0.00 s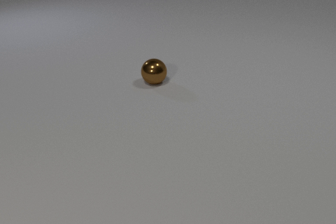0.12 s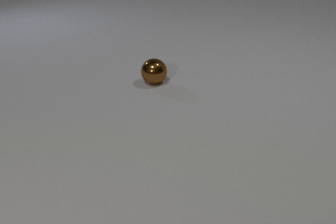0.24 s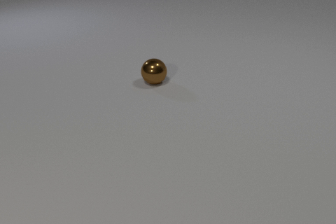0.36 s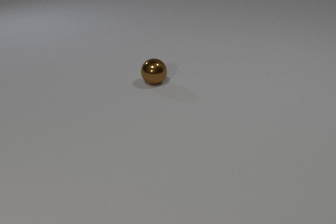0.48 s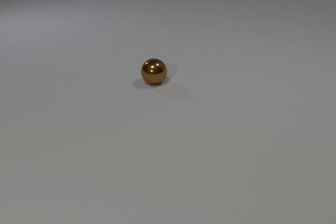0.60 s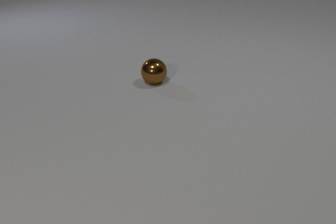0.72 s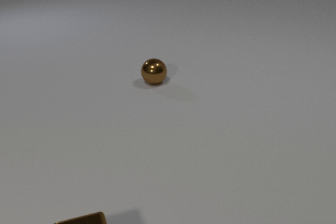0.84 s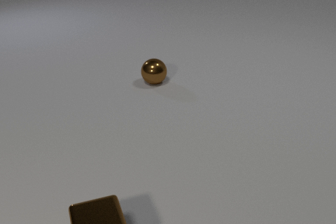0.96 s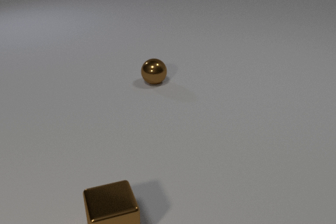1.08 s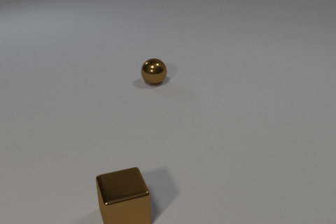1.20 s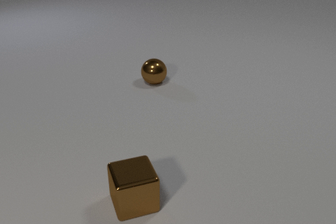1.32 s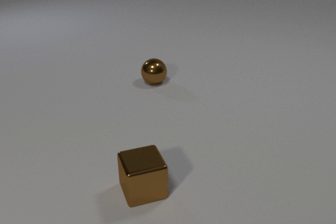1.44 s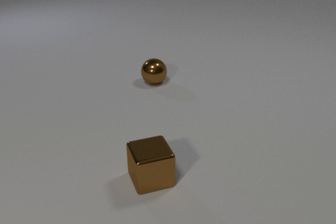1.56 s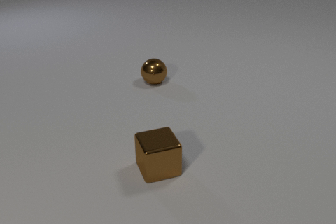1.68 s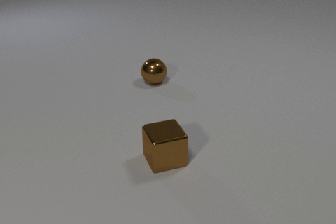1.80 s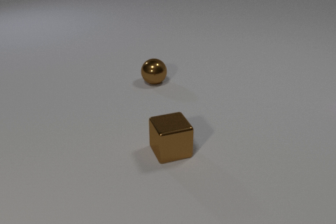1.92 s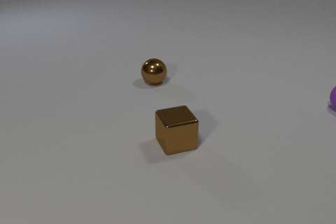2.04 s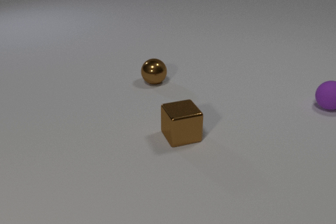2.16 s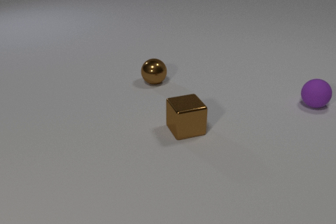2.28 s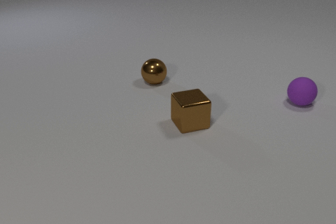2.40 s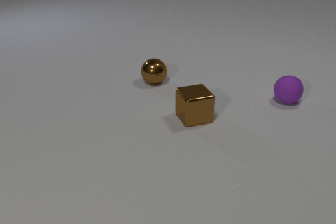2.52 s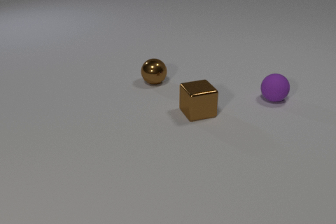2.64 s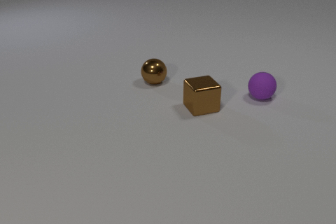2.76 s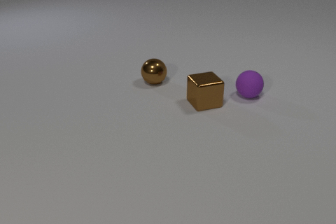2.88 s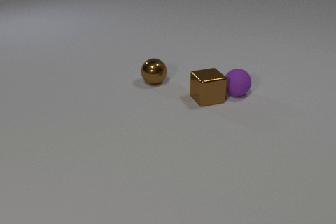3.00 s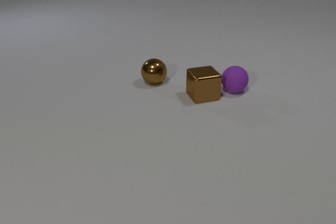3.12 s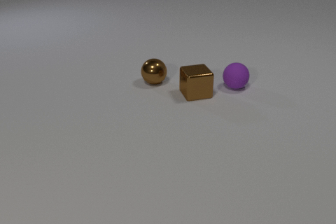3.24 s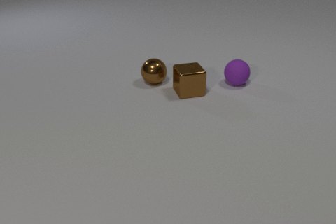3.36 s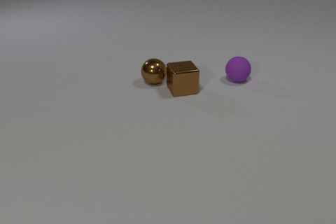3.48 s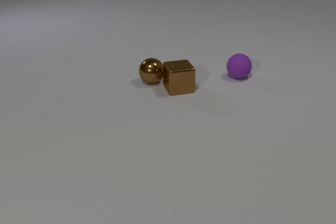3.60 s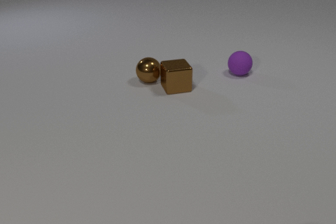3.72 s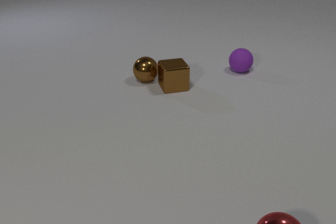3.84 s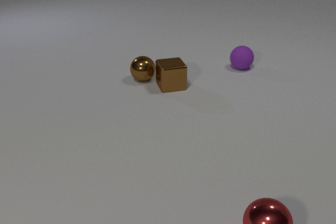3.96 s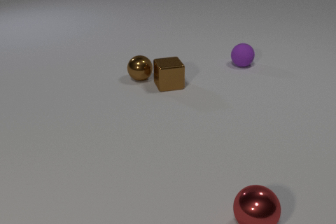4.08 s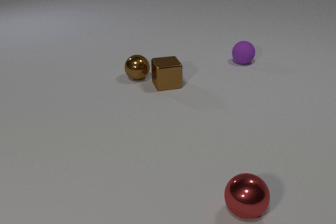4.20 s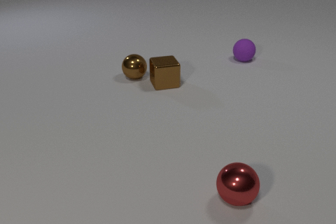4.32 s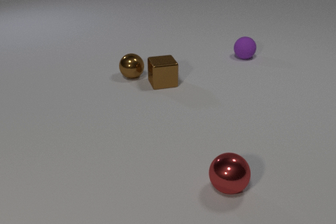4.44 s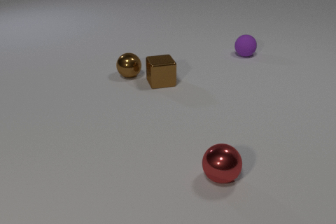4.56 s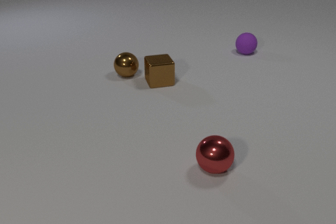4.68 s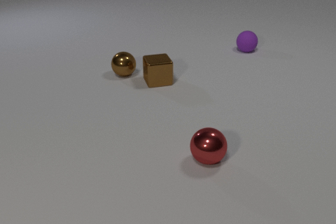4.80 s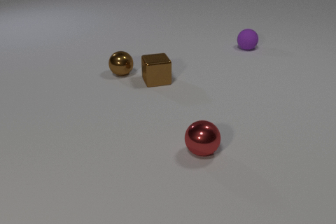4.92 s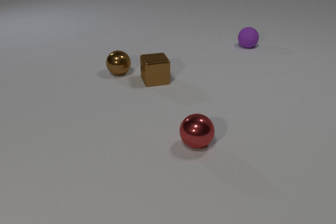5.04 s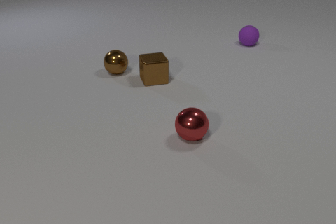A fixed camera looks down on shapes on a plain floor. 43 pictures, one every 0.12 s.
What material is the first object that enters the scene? metal.
How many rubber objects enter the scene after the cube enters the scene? 1.
What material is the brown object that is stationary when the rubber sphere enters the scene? metal.
0.00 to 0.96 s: The brown metal cube comes in at the bottom edge, slides away from the camera and to the right.
0.96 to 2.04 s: The brown metal cube slides away from the camera and to the right. The purple rubber sphere comes in at the right edge, rolls to the left.
2.04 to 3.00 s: The brown metal cube slides away from the camera. The purple rubber sphere rolls to the left. The brown metal cube and the purple rubber sphere collide.
3.00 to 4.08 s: The brown metal cube slides to the left and away from the camera. The purple rubber sphere rolls away from the camera. The brown metal sphere rolls to the left and away from the camera. The red metal sphere comes in at the bottom edge, rolls away from the camera and to the left. The brown metal cube and the brown metal sphere collide.
4.08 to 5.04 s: The brown metal cube slides to the left and away from the camera. The purple rubber sphere rolls away from the camera. The brown metal sphere rolls to the left and away from the camera. The red metal sphere rolls away from the camera and to the left.
